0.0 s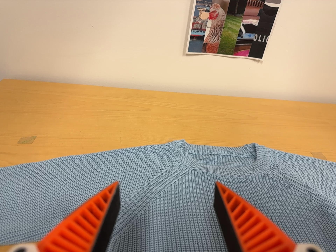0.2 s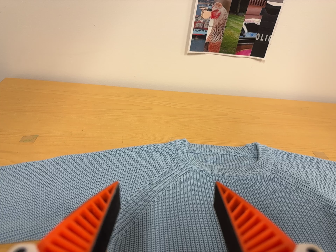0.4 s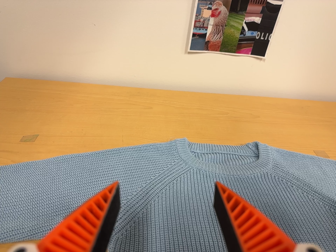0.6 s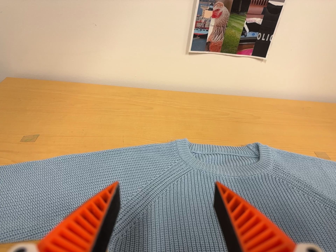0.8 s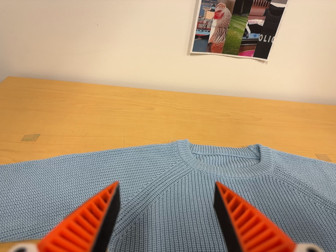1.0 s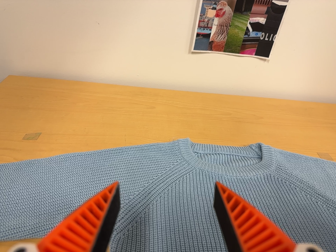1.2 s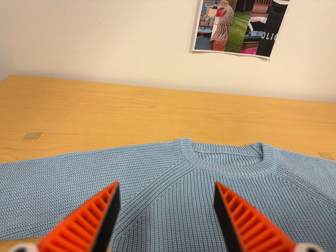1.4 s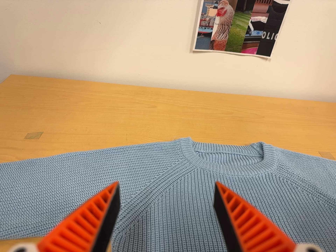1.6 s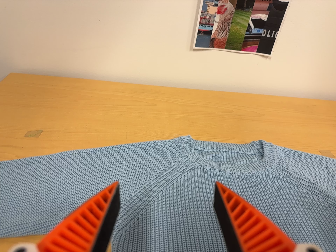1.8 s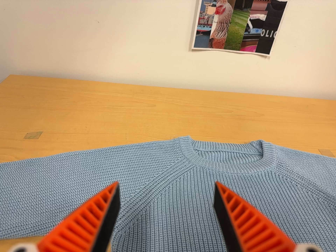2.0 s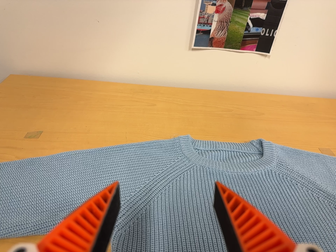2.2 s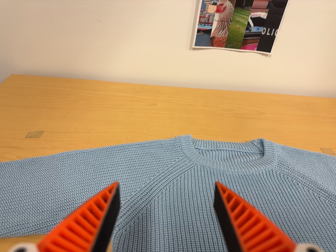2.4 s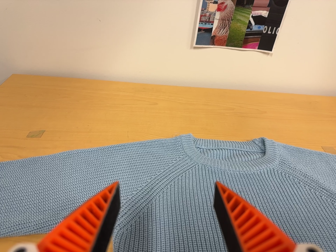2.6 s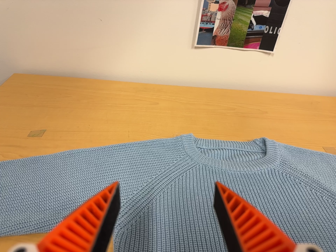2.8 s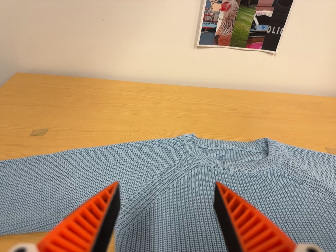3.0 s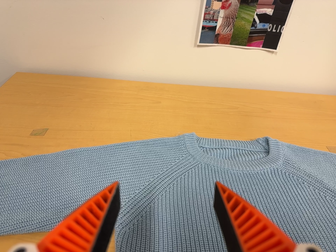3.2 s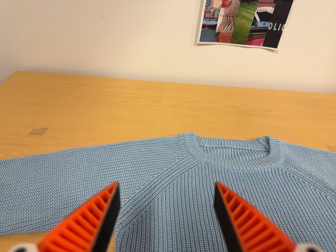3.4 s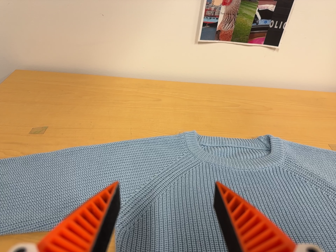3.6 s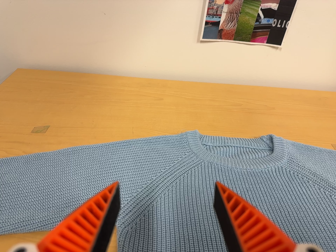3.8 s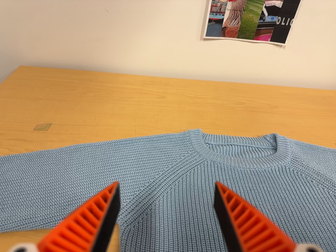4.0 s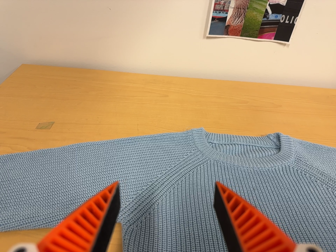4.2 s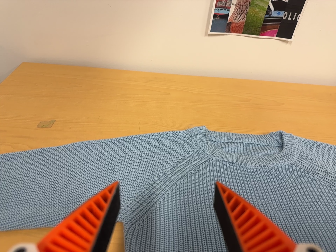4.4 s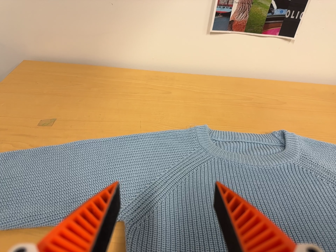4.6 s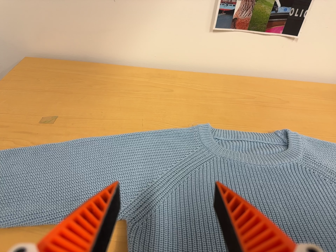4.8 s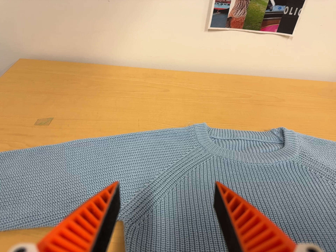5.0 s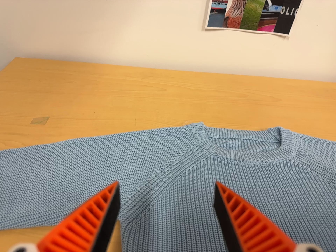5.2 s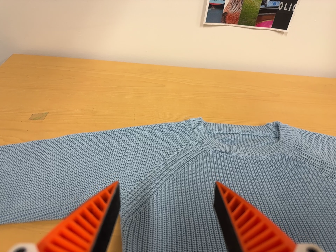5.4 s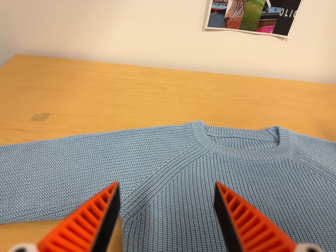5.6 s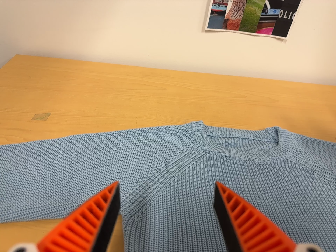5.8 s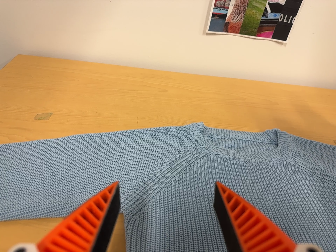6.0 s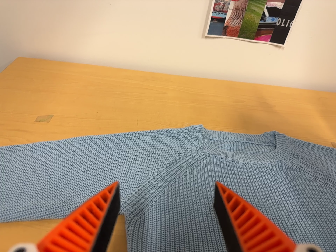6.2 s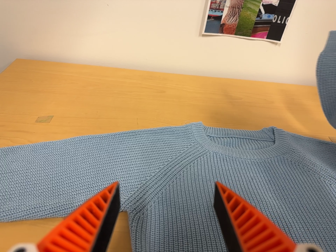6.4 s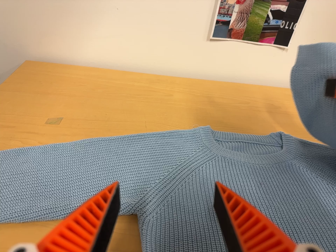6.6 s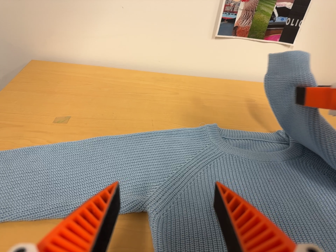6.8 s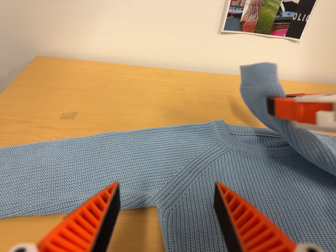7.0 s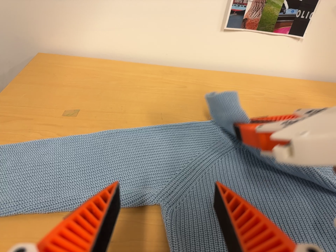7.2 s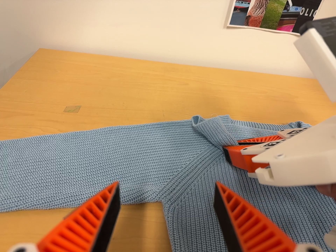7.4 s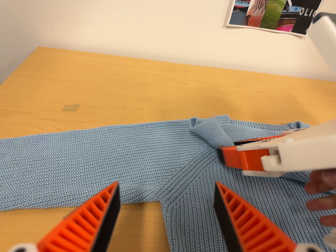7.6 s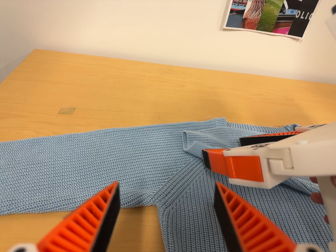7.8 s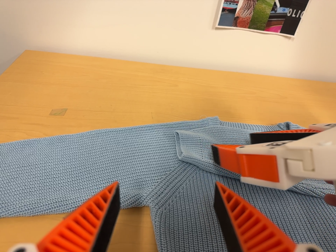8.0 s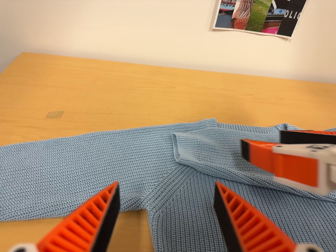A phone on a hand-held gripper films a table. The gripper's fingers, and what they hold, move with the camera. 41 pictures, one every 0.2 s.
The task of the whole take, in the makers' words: right arm across.
0.0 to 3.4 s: The camera shifts only a little, or ends up much as it began.
3.4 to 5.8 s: The camera shifts only a little, or ends up much as it began.
5.8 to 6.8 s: The camera travels to its left, about 4 cm, so close, fixed things drift to the right.
6.8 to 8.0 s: The camera shifts only a little, or ends up much as it began.
The film runs forward here.
